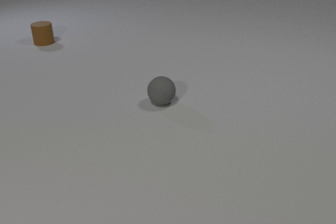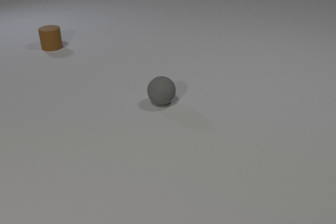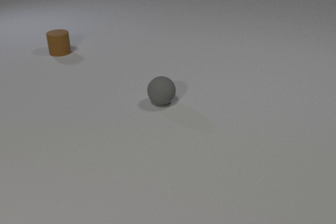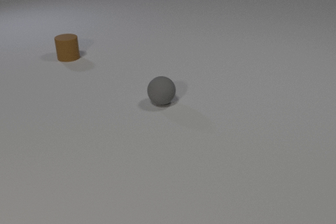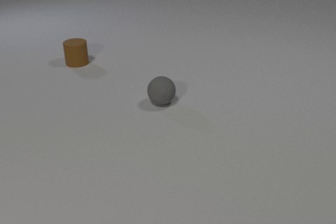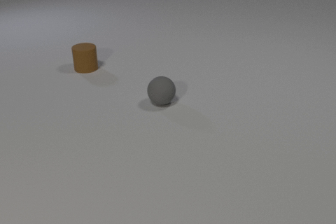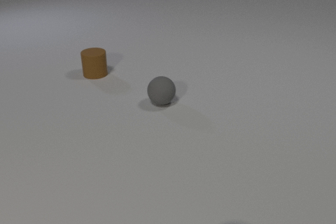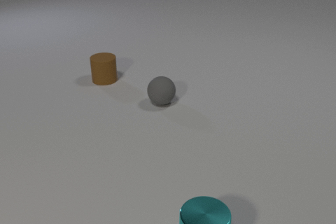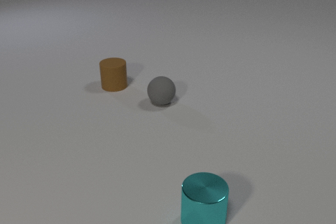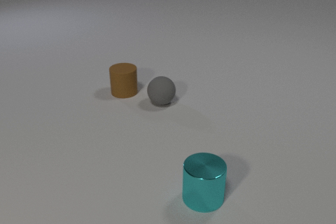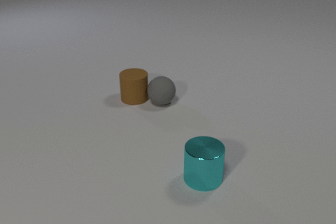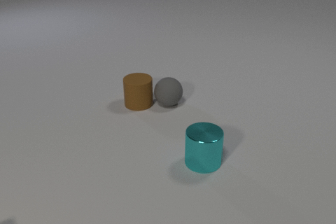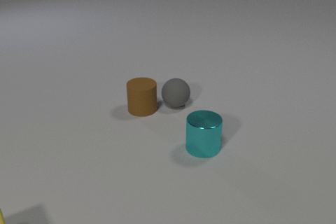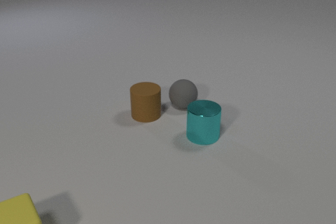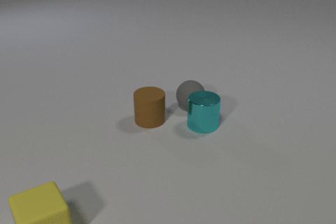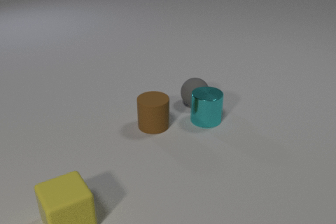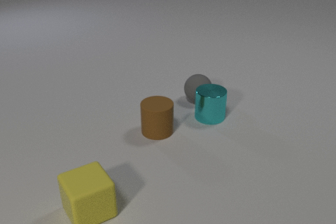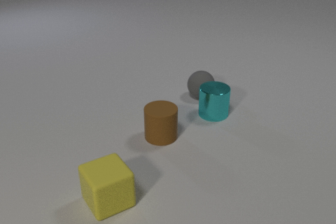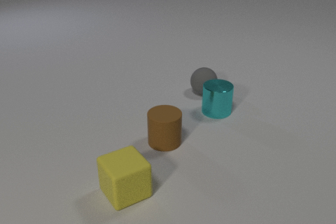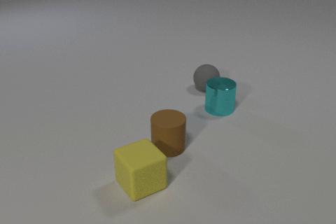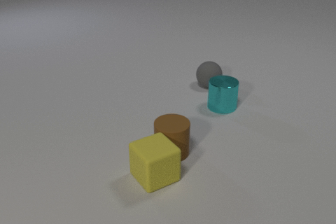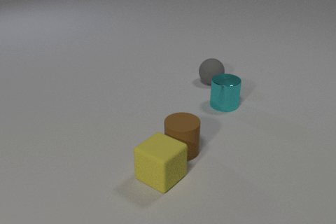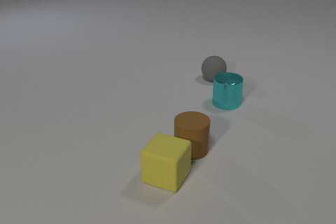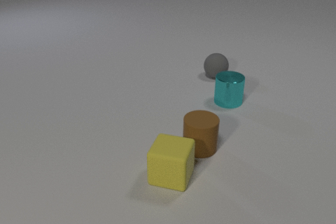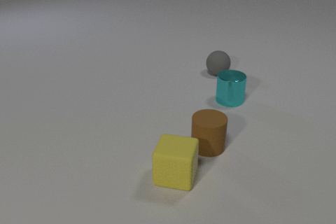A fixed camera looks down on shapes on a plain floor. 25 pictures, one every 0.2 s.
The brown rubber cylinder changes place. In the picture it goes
toward the camera.
The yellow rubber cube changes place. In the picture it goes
to the right.
0.0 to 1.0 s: The brown rubber cylinder slides toward the camera and to the right.
1.0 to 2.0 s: The brown rubber cylinder slides toward the camera and to the right. The cyan metal cylinder comes in at the bottom edge, slides away from the camera. The brown rubber cylinder and the gray rubber sphere collide.
2.0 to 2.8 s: The brown rubber cylinder slides toward the camera. The gray rubber sphere rolls to the right. The yellow rubber cube comes in at the bottom edge, slides to the right. The cyan metal cylinder slides away from the camera.
2.8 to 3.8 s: The brown rubber cylinder slides toward the camera. The gray rubber sphere rolls away from the camera. The yellow rubber cube slides to the right and away from the camera. The cyan metal cylinder slides away from the camera and to the right. The gray rubber sphere and the cyan metal cylinder collide.
3.8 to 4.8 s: The brown rubber cylinder slides to the right. The gray rubber sphere rolls away from the camera. The yellow rubber cube slides to the right, spins counterclockwise seen from above by about 45 degrees, its near face sliding to the right. The cyan metal cylinder slides away from the camera and to the right. The brown rubber cylinder and the yellow rubber cube collide.
What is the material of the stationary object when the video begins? rubber.
How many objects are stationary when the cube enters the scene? 0.
What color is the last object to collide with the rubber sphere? cyan.
